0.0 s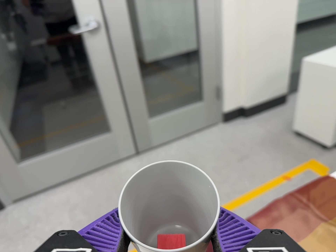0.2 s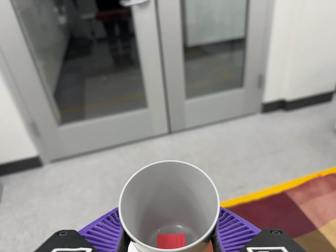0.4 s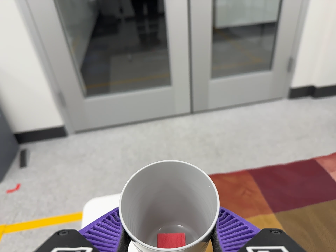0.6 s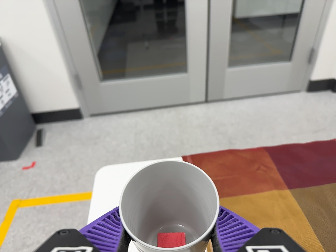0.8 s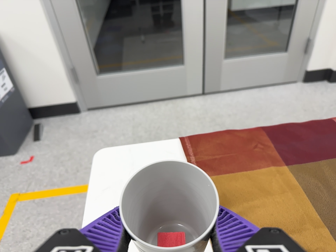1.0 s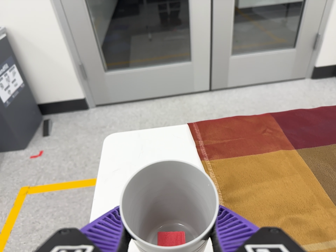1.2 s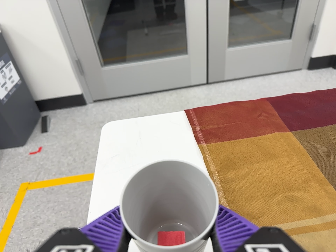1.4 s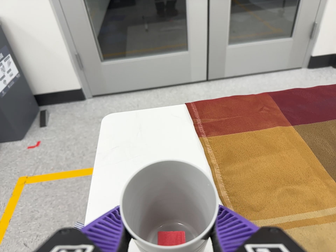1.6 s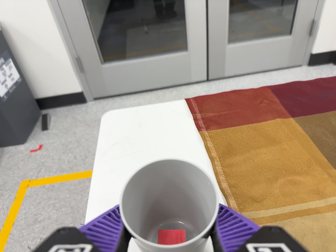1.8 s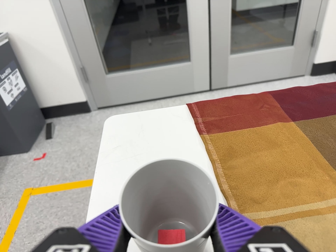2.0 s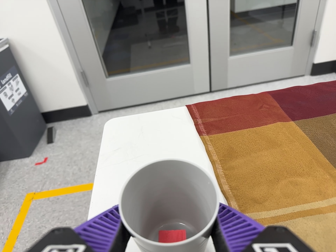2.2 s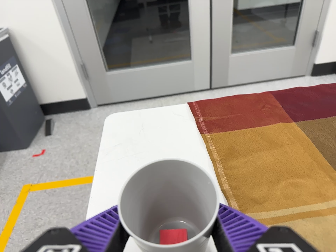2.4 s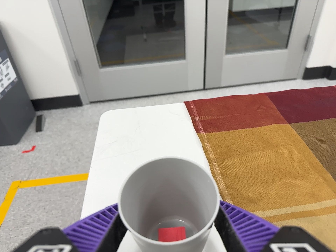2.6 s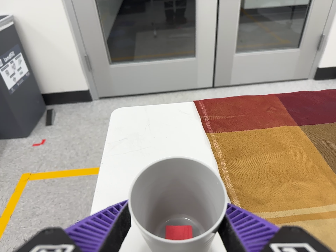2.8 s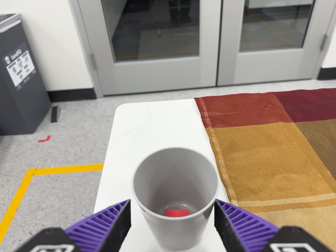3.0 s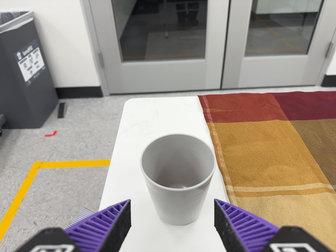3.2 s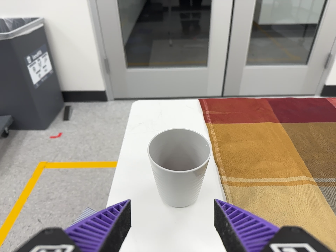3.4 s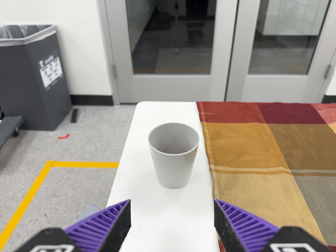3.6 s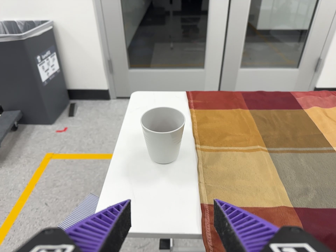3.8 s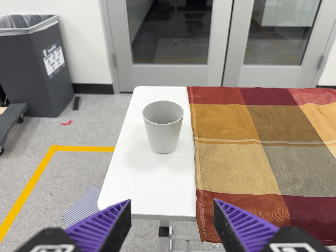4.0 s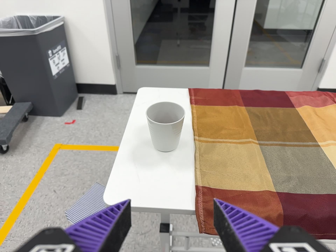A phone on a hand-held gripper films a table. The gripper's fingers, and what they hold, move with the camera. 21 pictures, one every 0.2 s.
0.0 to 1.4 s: The camera pans to its left by about 15 degrees. It travels toward the bottom of its view, about 22 cm, so close, fixed things drift upward. Its aim tips toward the bottom of its view by about 10 degrees, and the scene shifts upward. It rolls about its line of sight by about 10 degrees, and the scene rotates clockwise.
1.4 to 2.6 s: The camera shifts only a little, or ends up much as it began.
2.6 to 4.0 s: The camera travels backward, about 28 cm, so what stands in front gets smaller.
The film runs forward here.
